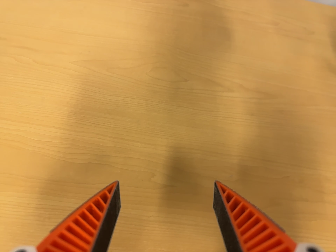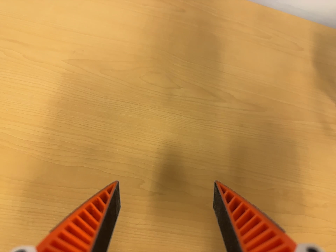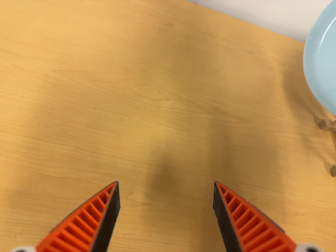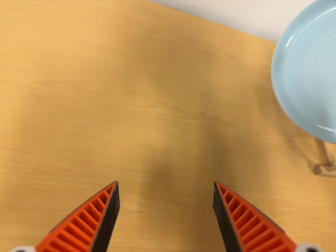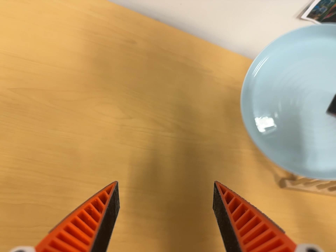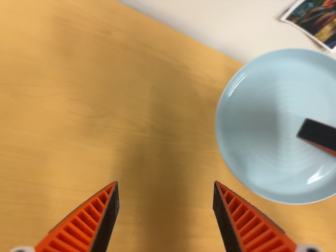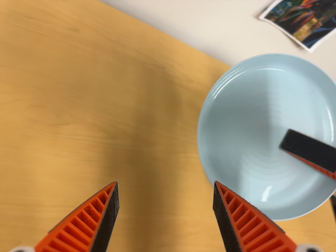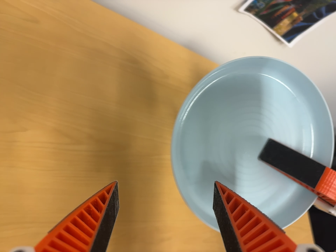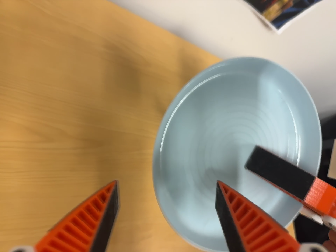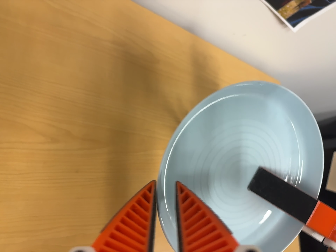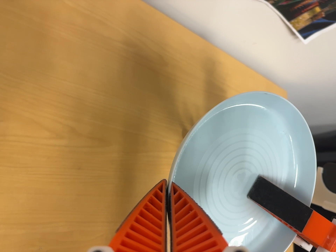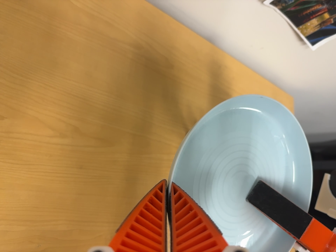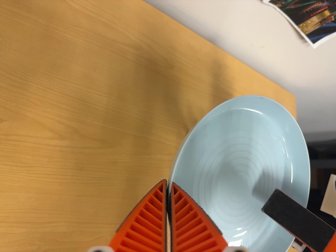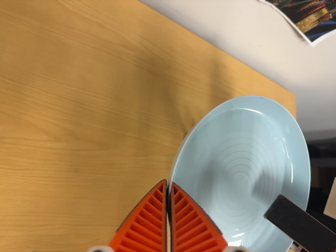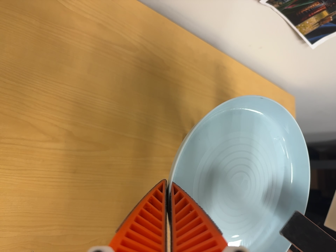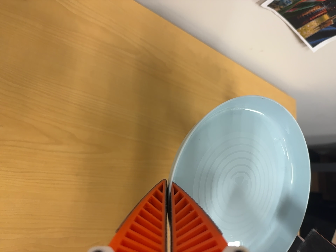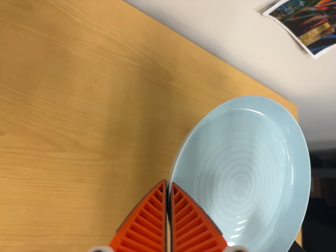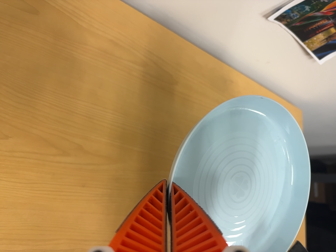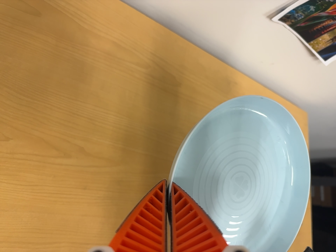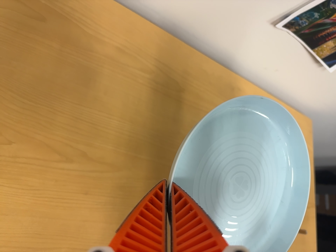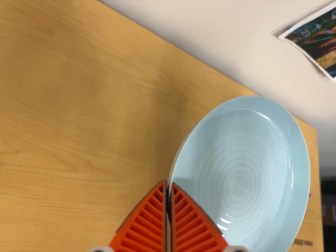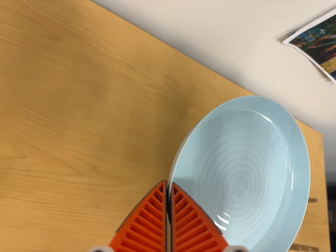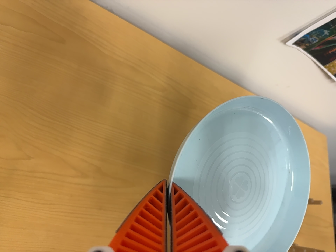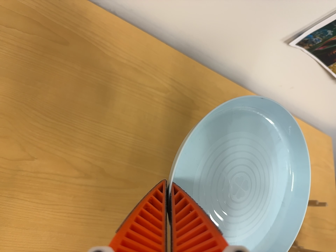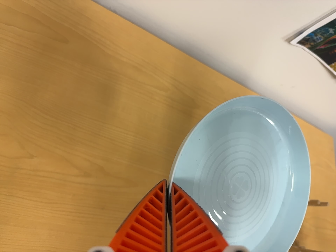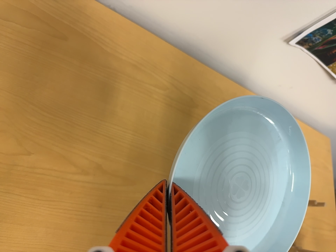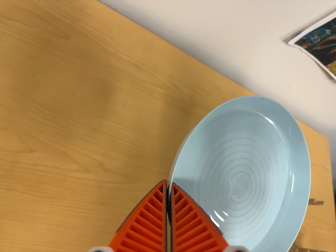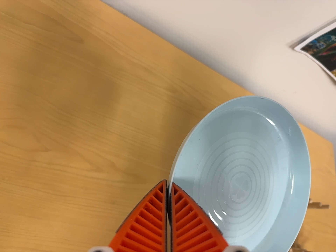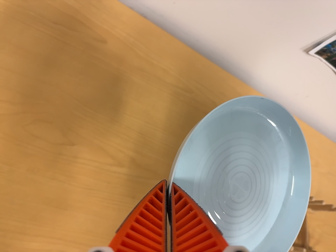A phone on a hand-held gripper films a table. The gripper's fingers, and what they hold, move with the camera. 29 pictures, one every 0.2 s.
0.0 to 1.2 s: The scene slides to the left, as the camera pans about 25 degrees to its right. It travels toward the top of its view, about 12 cm, so close, fixed things drift downward.
1.2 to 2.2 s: The camera travels toward the top of its view and forward, about 10 cm. Its aim tips toward the bottom of its view by about 10 degrees. It rolls about its line of sight by about 10 degrees, and the scene rotates clockwise.
2.2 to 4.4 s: The camera's aim tips toward the top of its view by about 10 degrees, and the scene shifts downward.
4.4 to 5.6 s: The camera travels to its left, about 6 cm, so close, fixed things drift to the right.
The film runs backward here.
